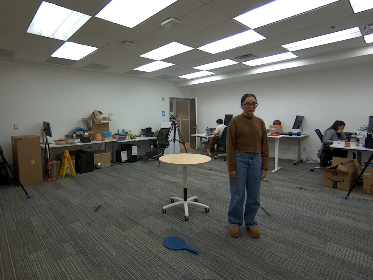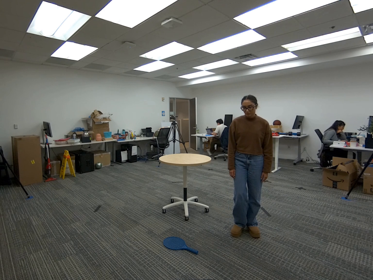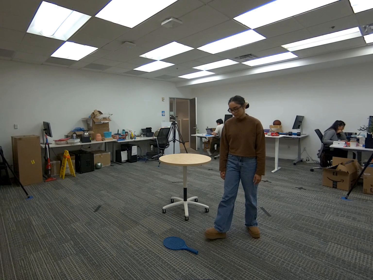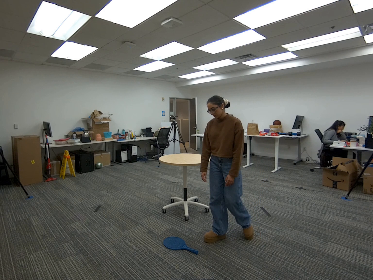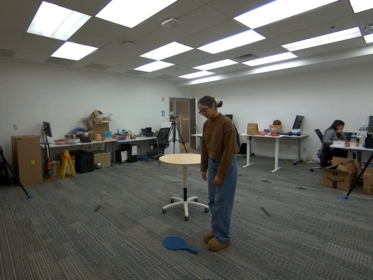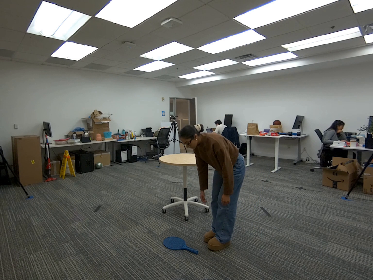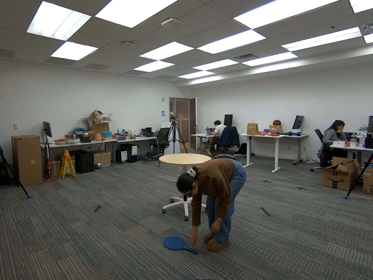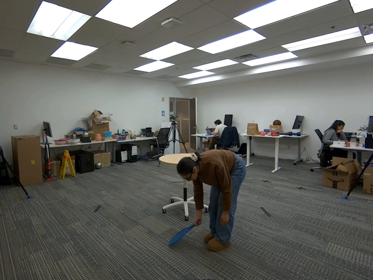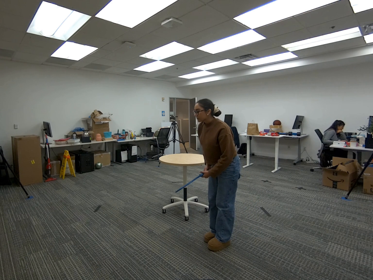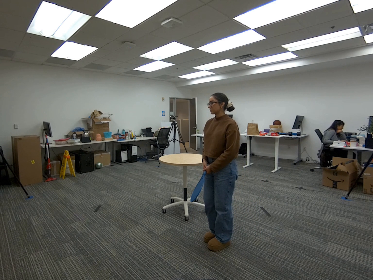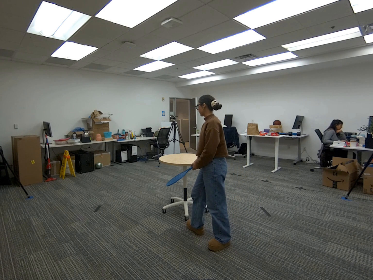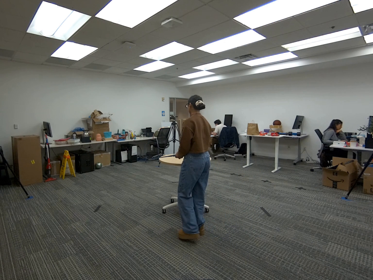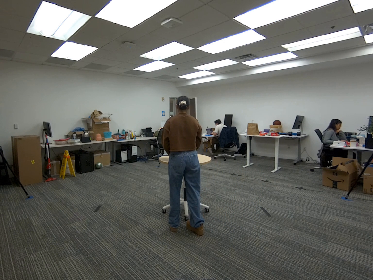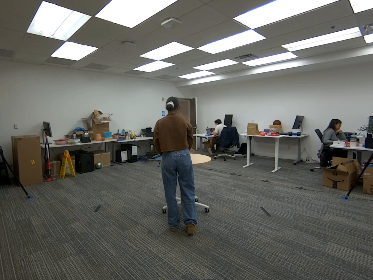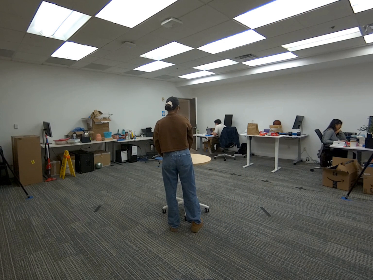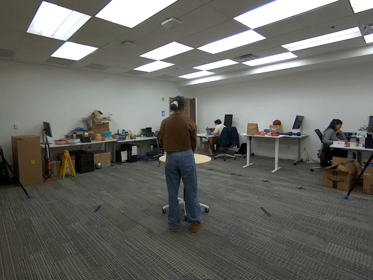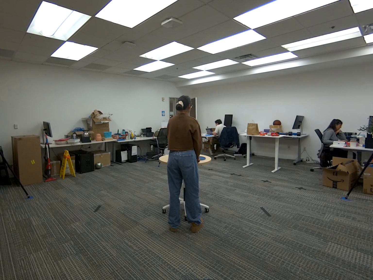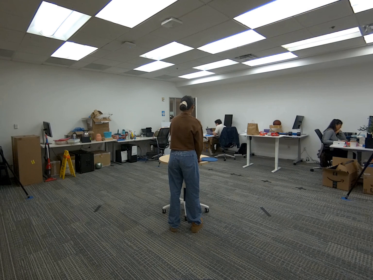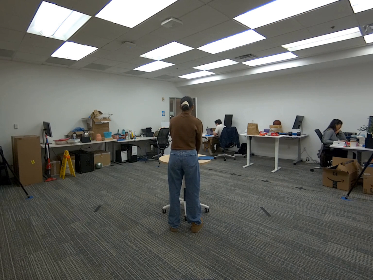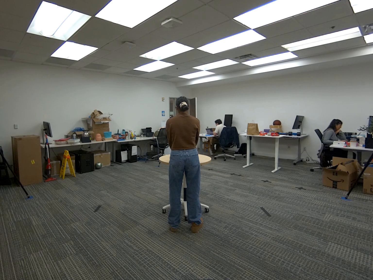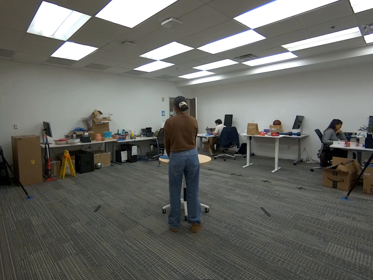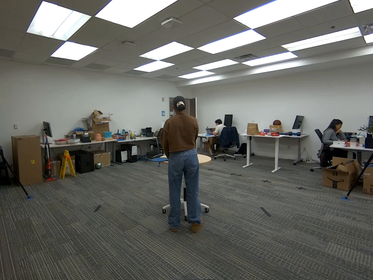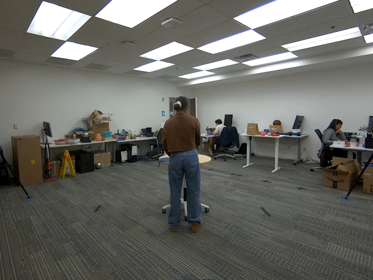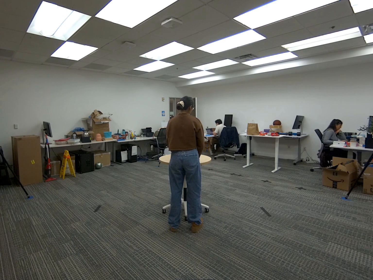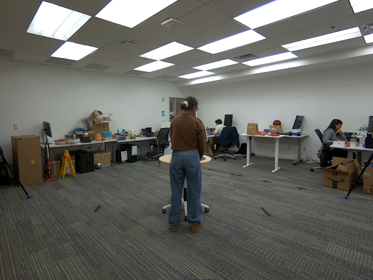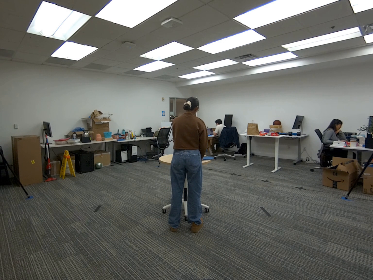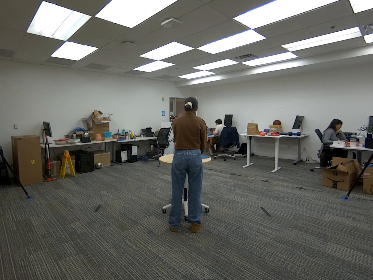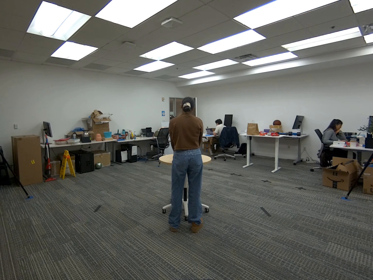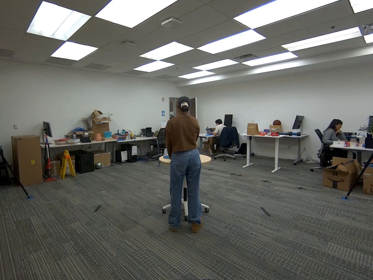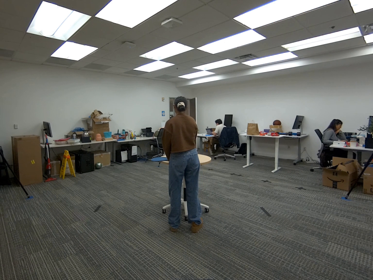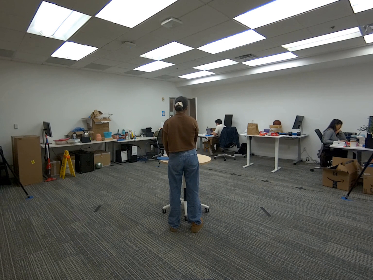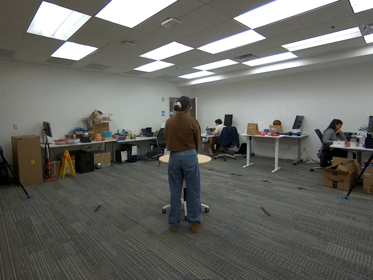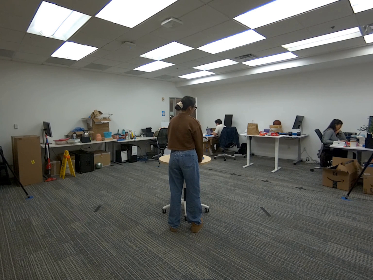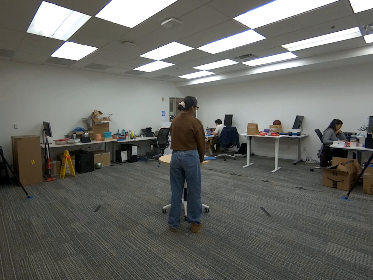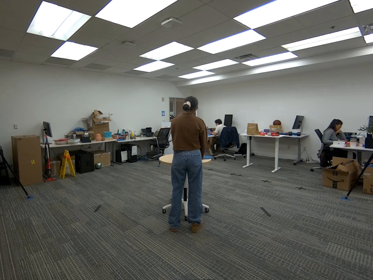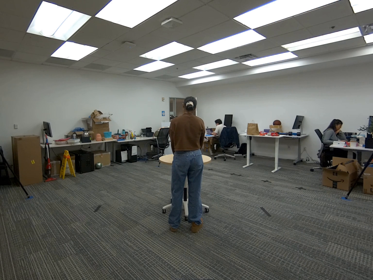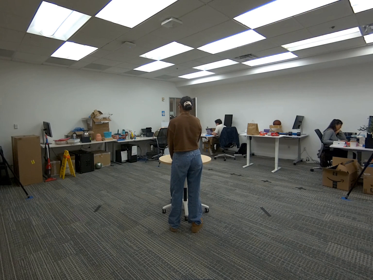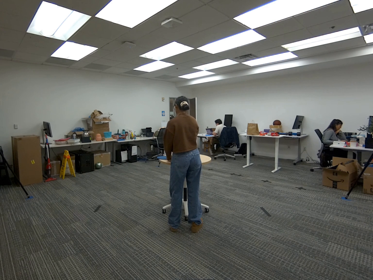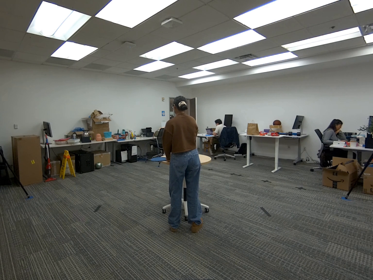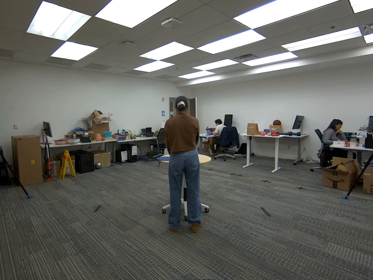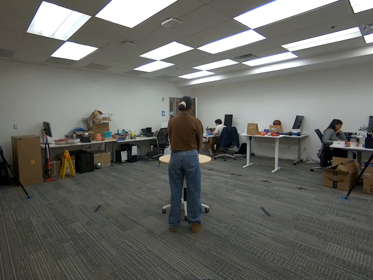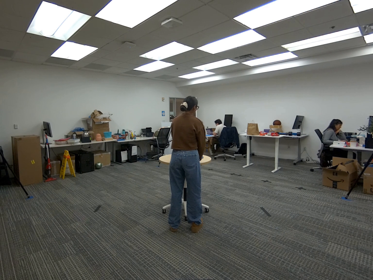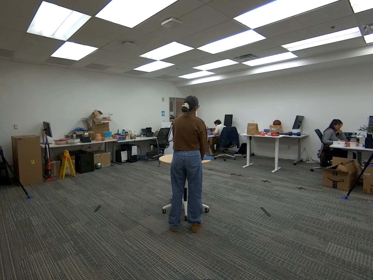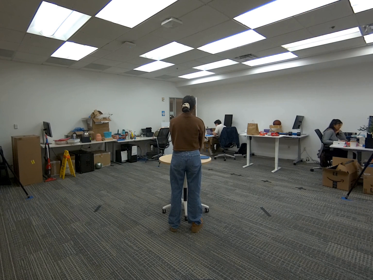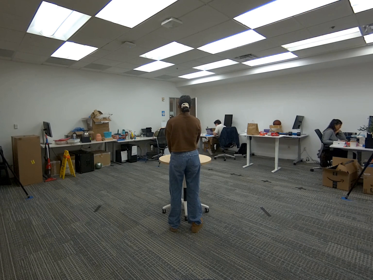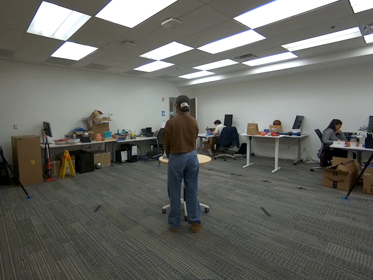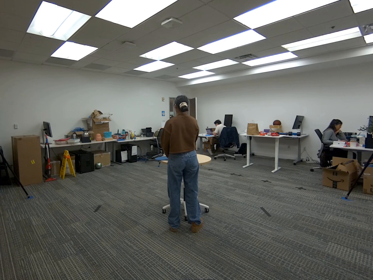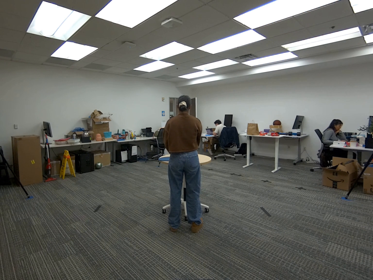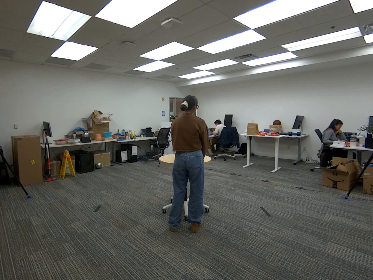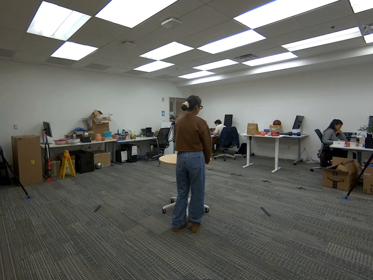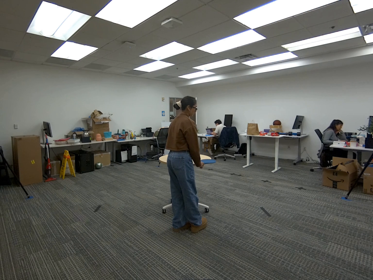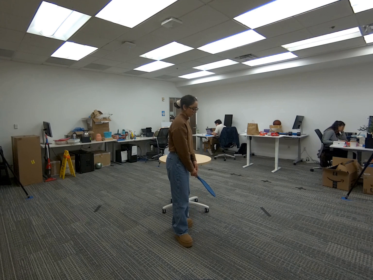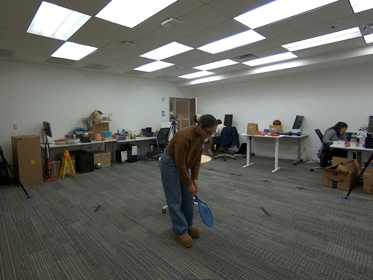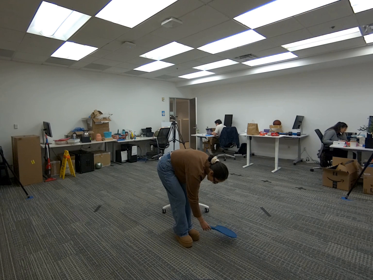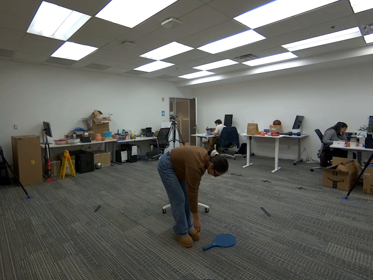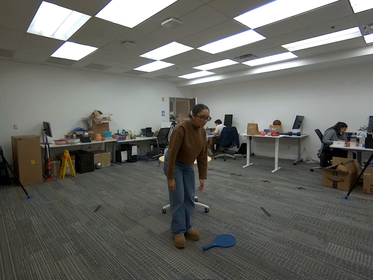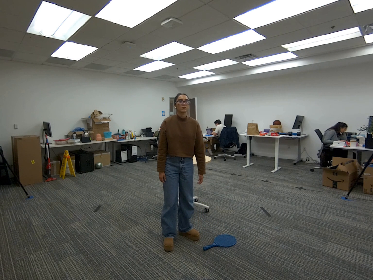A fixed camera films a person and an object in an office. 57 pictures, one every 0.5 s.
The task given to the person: Walk to the tennis racket on the ground and pick it up. Walk to the round table and, while holding the racket, glide it back and forth across the surface of the table. When you are finished, place the tennis racket back on the ground.
